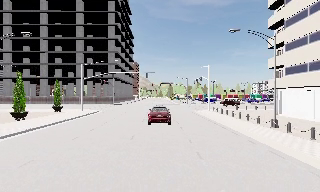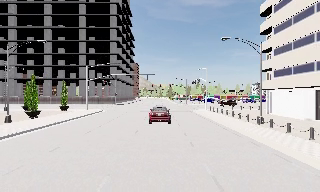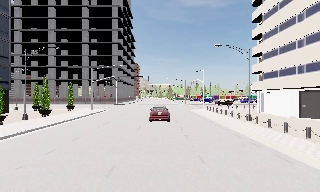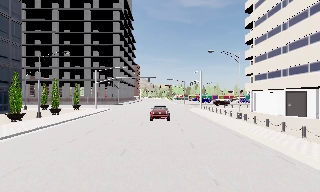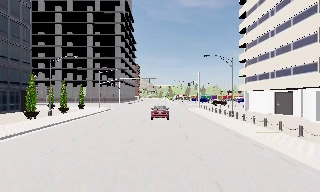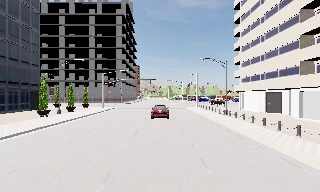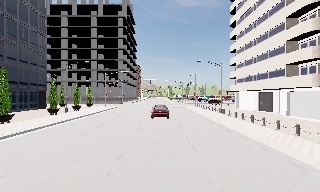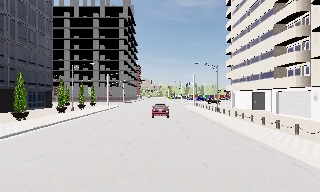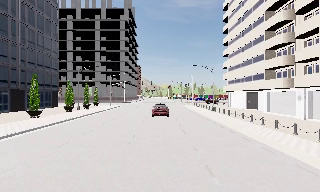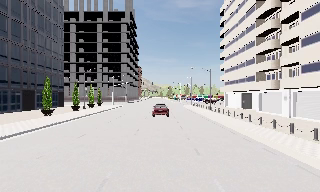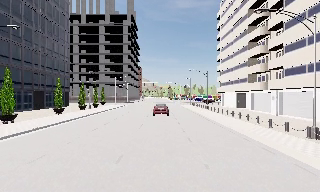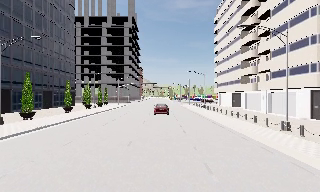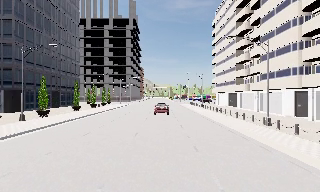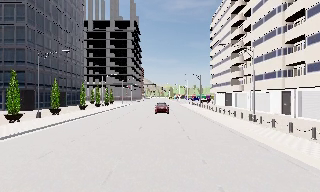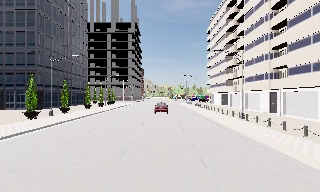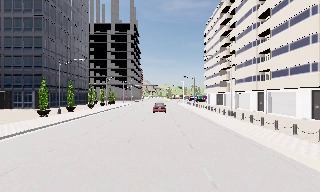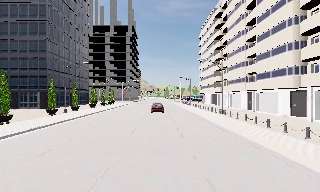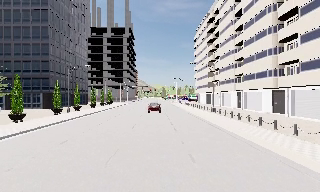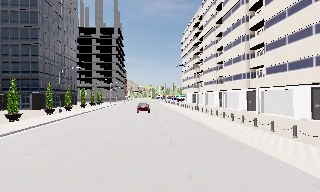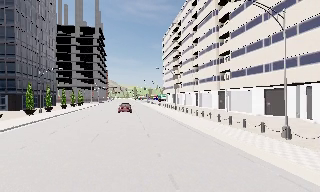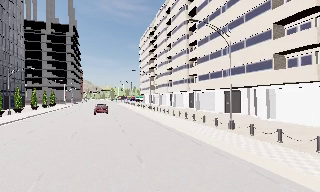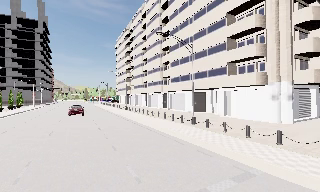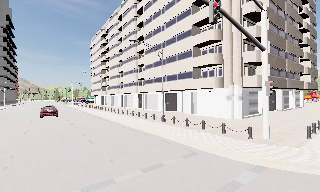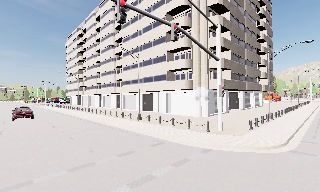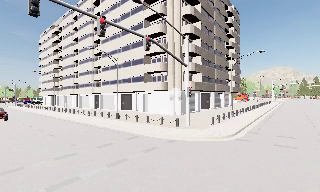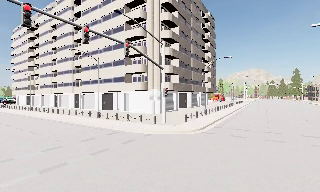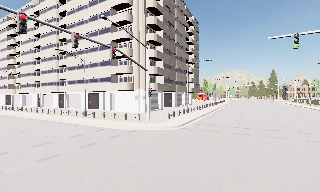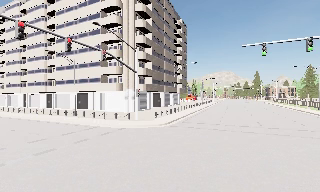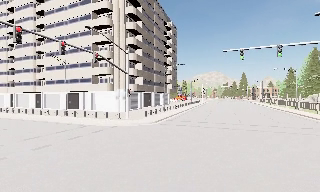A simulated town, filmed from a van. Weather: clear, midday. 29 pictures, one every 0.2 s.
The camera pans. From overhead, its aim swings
clockwise.
The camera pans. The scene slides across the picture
to the left.
0.0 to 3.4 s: The camera travels backward, about 35 m, so what stands in front gets smaller.
3.4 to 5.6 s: The camera swings to its right by about 65 degrees, and the scene slides to the left. It travels backward, about 18 m. It loses speed.
The film runs backward here.
